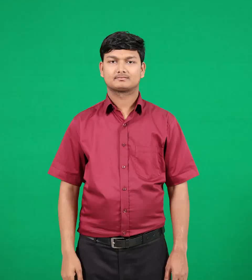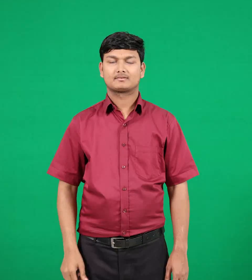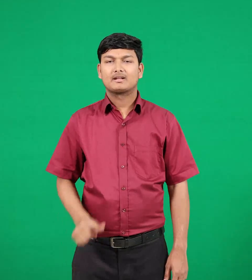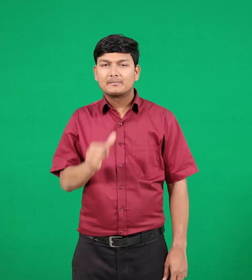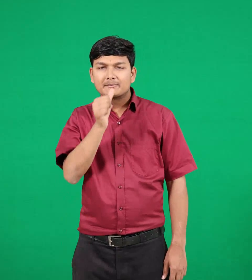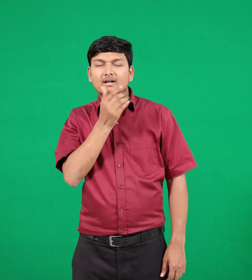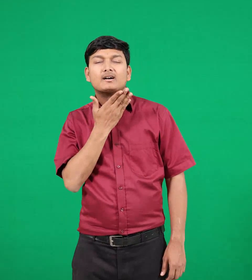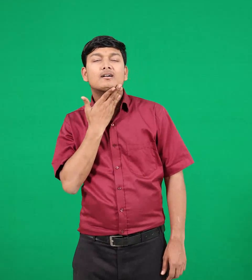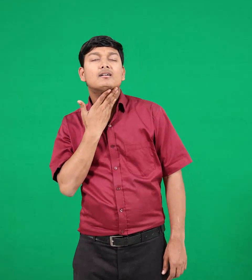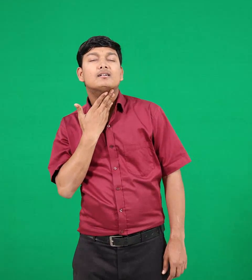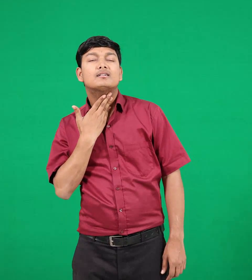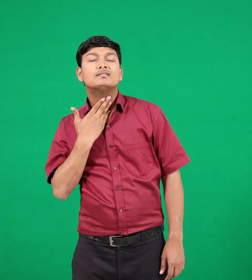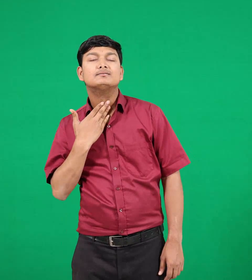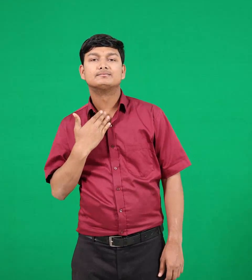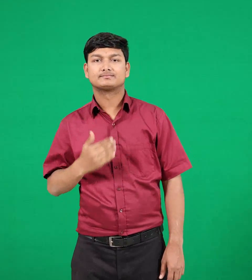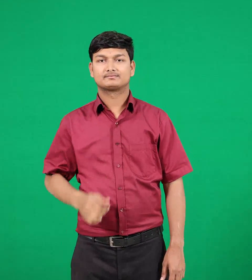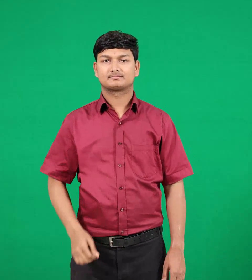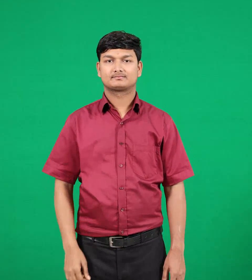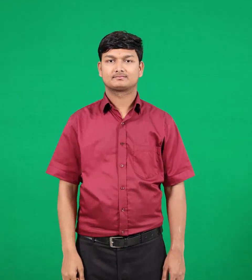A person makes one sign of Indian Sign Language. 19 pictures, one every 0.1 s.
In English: thirsty
